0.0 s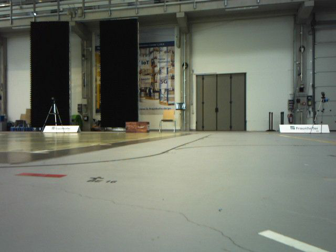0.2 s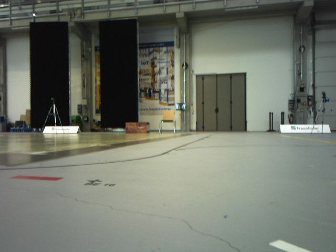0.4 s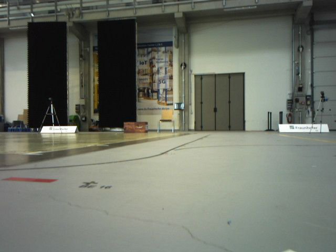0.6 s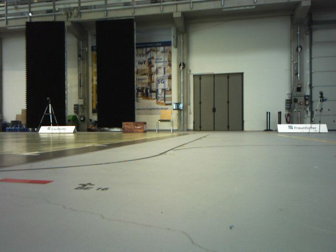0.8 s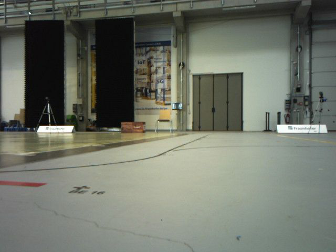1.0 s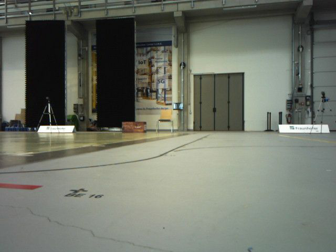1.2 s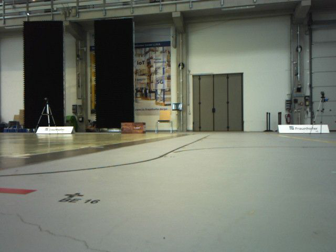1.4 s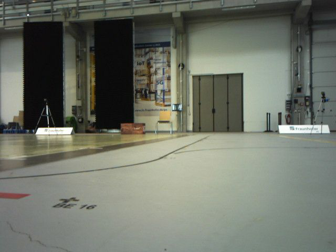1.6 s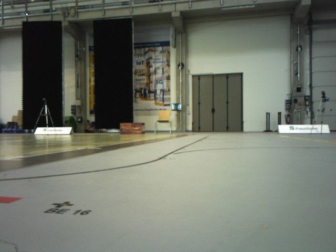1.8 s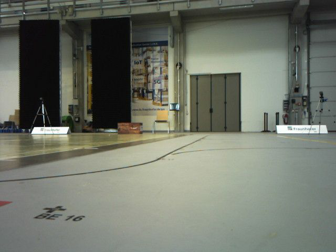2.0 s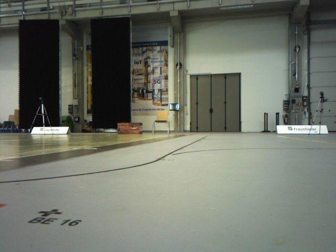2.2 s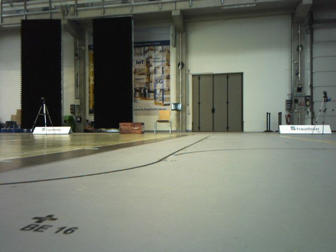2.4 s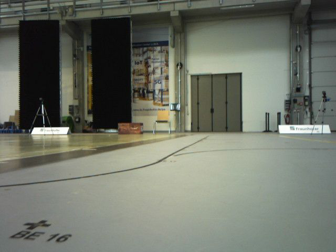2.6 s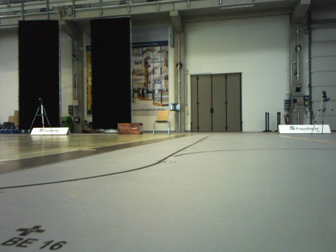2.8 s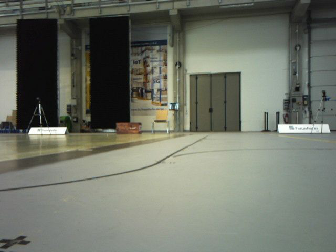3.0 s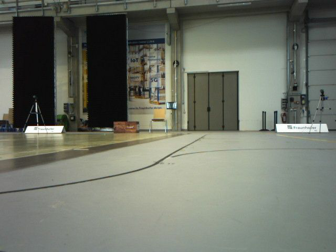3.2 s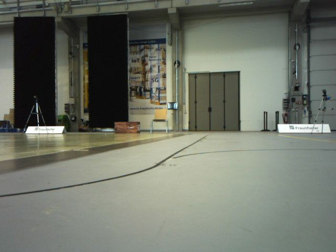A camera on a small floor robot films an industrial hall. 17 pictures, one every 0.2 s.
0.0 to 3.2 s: The camera travels forward, about 0.6 m, so what stands in front looms larger.
The film runs forward here.
